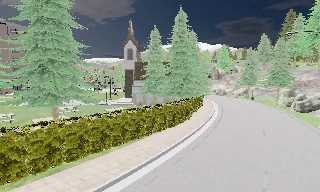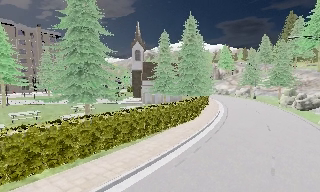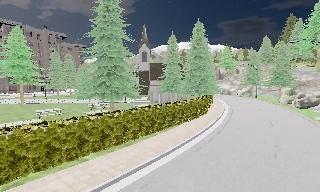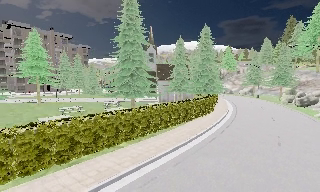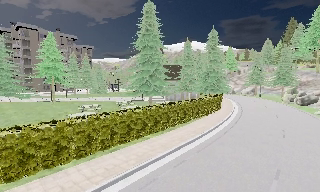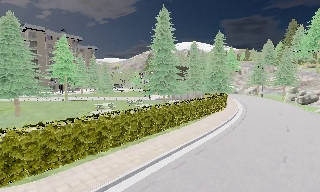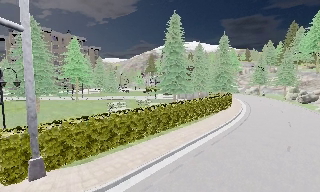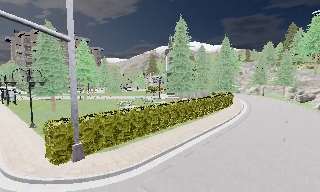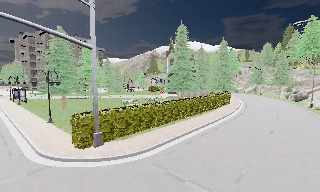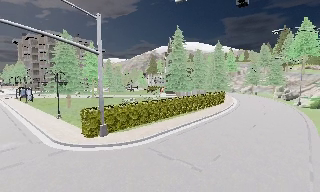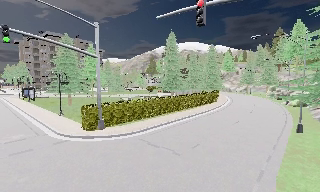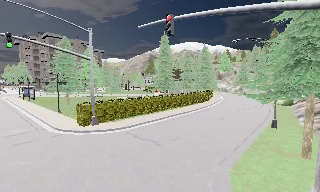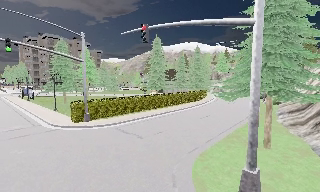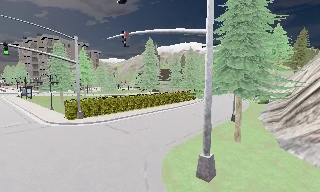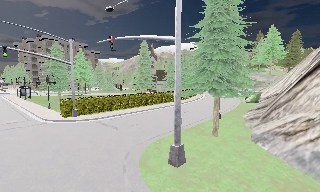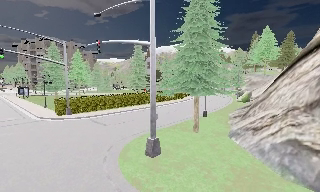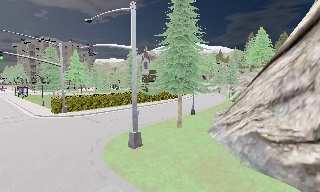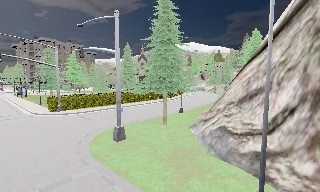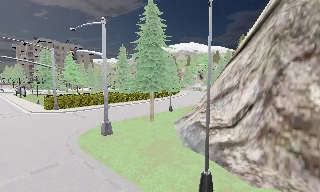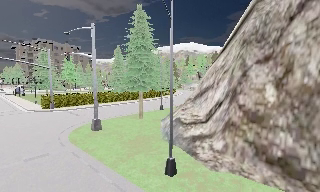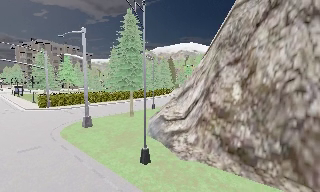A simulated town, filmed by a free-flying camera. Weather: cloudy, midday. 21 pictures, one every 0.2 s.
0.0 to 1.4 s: The camera travels backward and to its left, about 13 m, so what stands in front gets smaller.
1.4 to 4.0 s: The camera travels backward and to its right, about 20 m, so what stands in front gets smaller.
The film runs forward here.
